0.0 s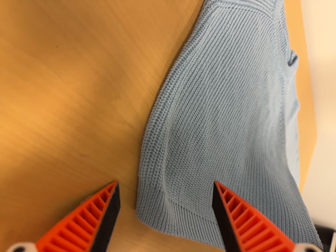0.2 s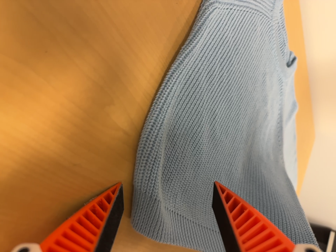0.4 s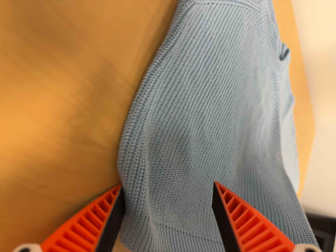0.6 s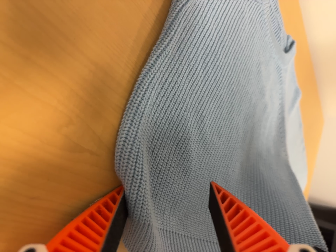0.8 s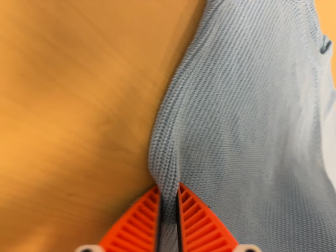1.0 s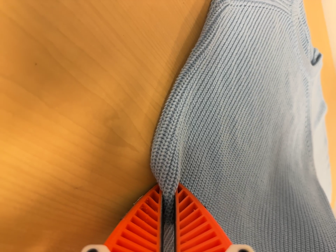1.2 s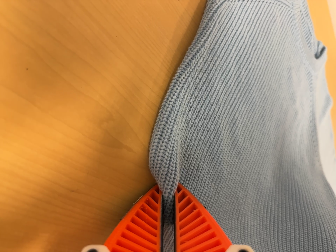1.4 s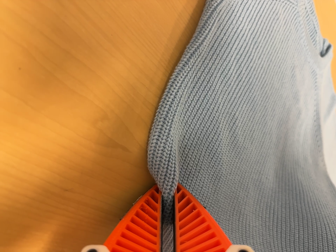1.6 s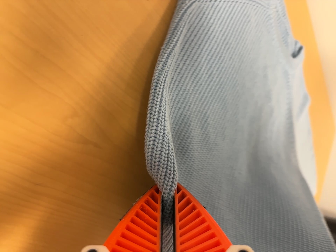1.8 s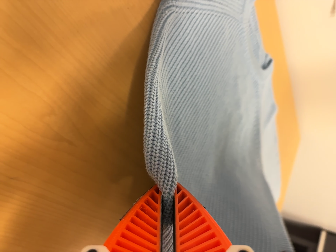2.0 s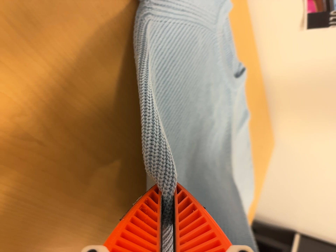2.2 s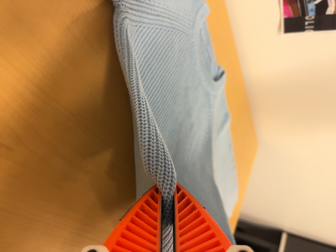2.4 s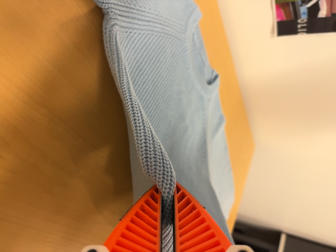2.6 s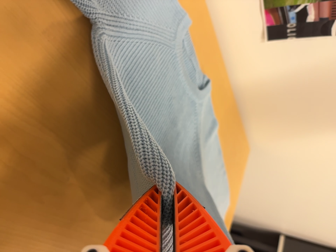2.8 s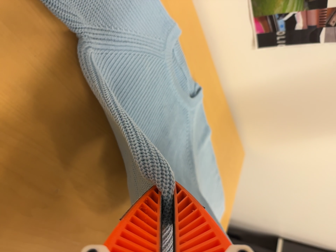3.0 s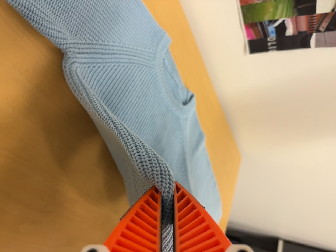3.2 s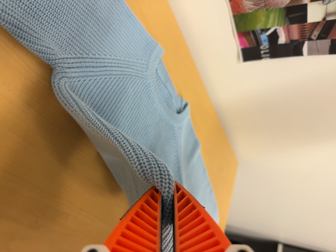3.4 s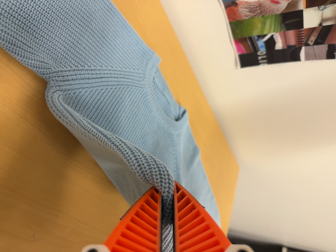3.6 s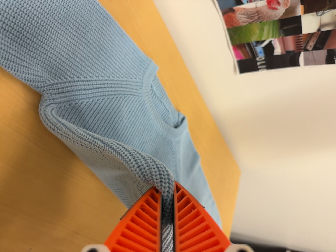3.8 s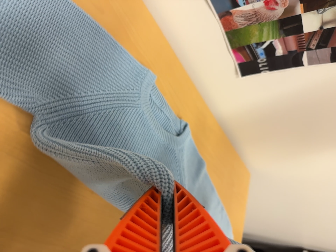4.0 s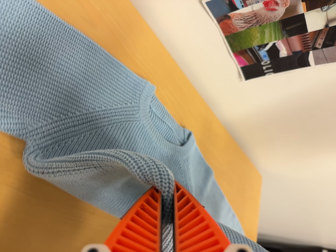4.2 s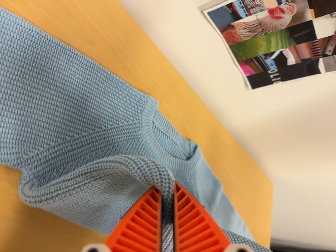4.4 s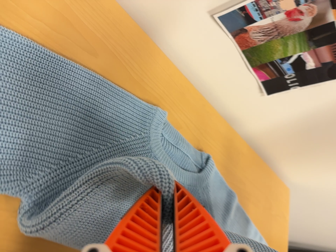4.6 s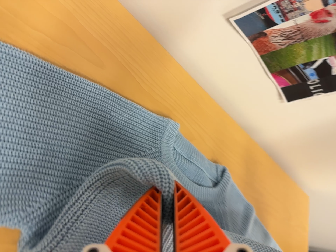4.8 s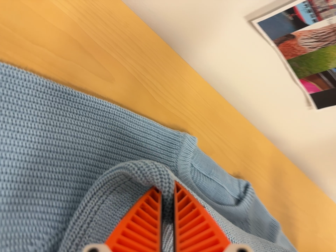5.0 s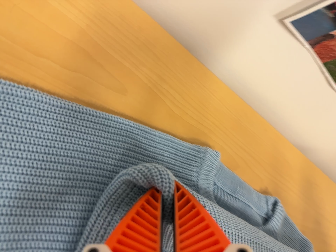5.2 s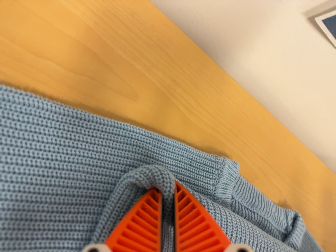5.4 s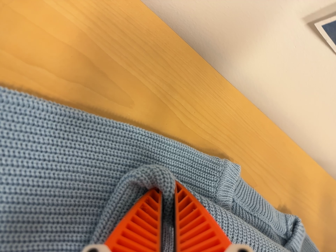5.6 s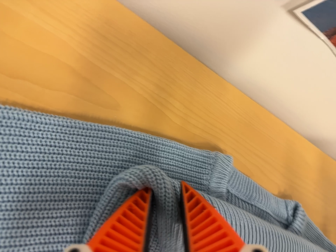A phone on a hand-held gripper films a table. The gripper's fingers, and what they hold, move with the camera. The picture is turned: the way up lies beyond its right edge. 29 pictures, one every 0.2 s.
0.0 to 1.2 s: The camera shifts only a little, or ends up much as it began.
1.2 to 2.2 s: The scene slides to the left, as the camera pans about 15 degrees to its right. It travels to its right, about 7 cm, so close, fixed things drift to the left.
2.2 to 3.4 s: The camera travels to its right and toward the top of its view, about 8 cm, so close, fixed things drift to the left.
3.4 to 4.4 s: The camera travels toward the top of its view, forward and to its right, about 12 cm, so close, fixed things drift downward. It rolls about its line of sight by about 10 degrees, and the scene rotates counterclockwise.
4.4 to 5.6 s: The camera swings to its left by about 15 degrees, and the scene slides to the right. It travels forward and toward the top of its view, about 14 cm, so what stands in front looms larger.
The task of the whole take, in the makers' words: fold up.
The film runs forward here.
